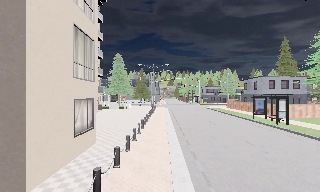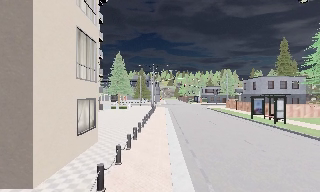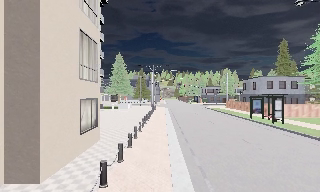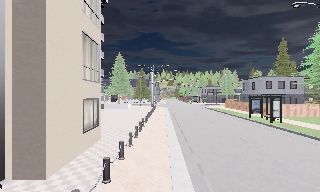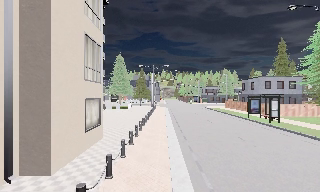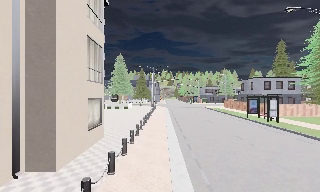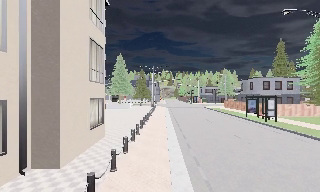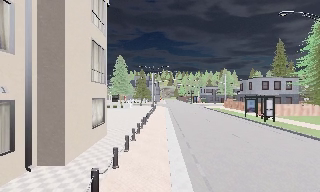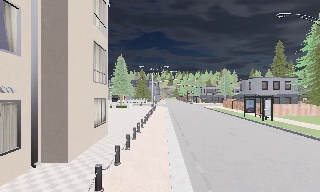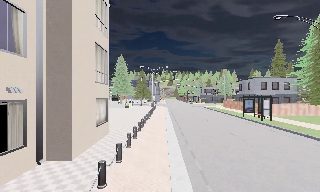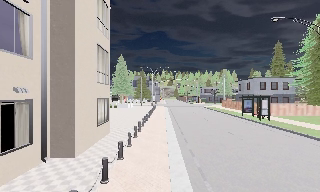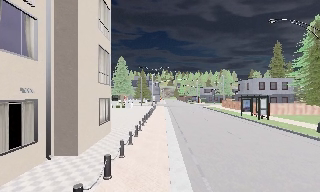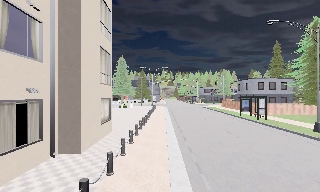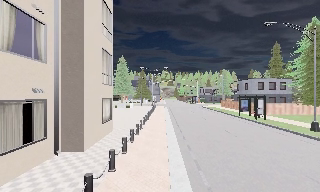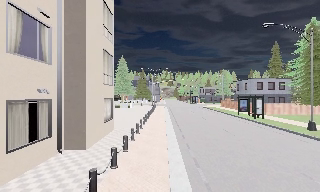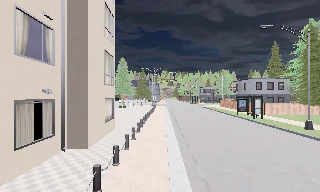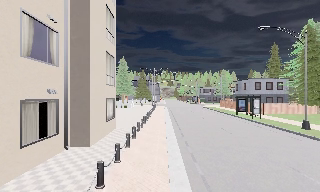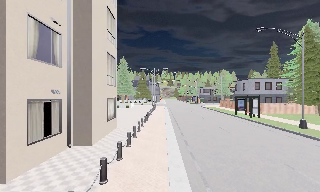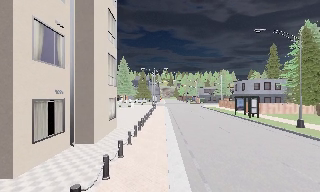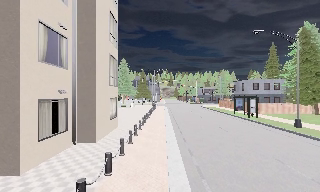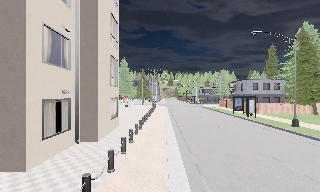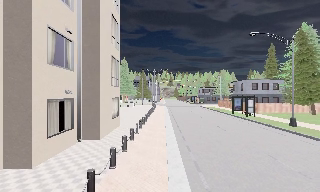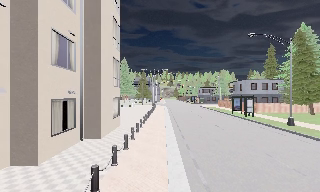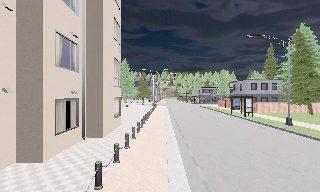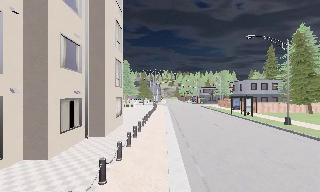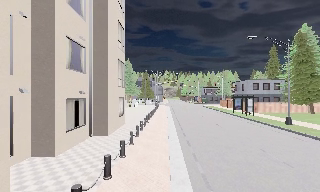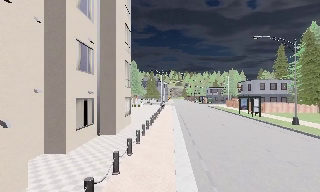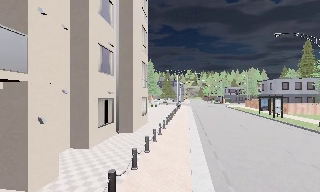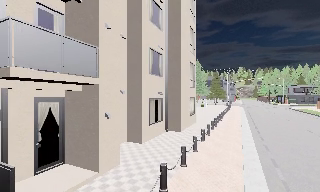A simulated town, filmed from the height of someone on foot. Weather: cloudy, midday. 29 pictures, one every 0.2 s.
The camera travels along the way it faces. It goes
backward.
0.0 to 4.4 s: The camera travels backward, about 5 m, so what stands in front gets smaller.
4.4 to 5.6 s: The camera swings to its left by about 25 degrees, and the scene slides to the right. It travels backward, about 1.5 m, so what stands in front gets smaller.
The film runs backward here.
